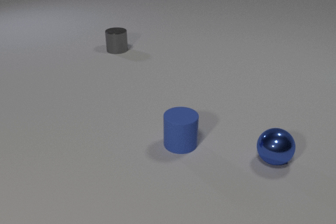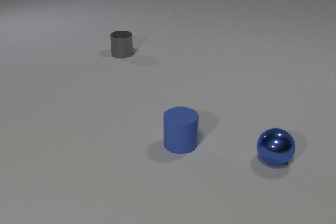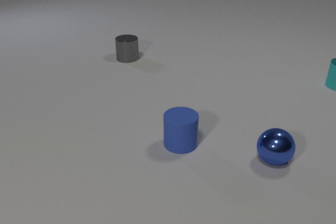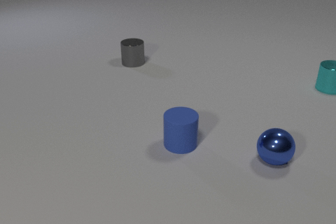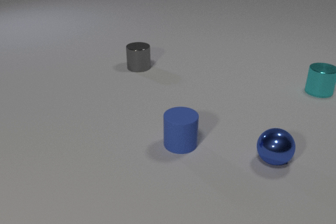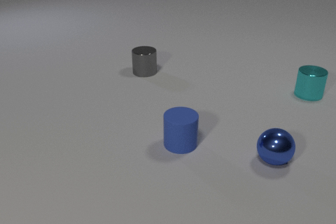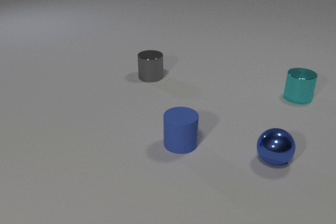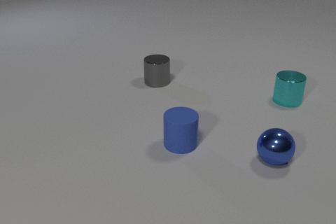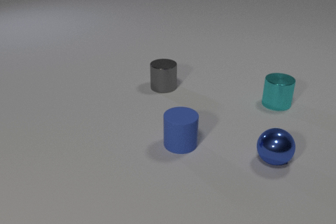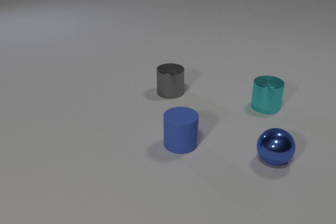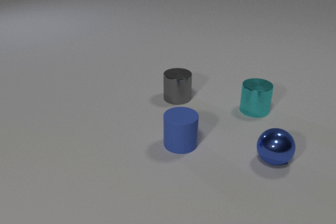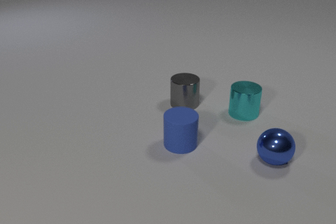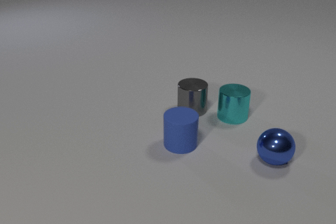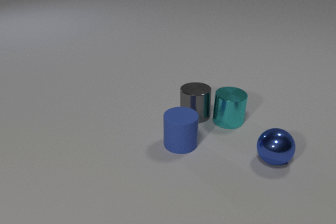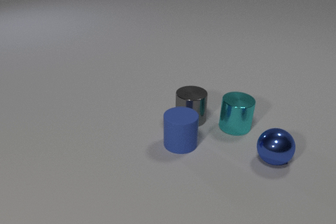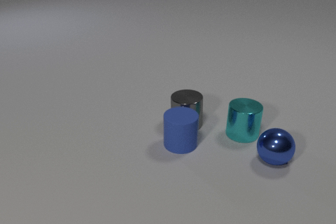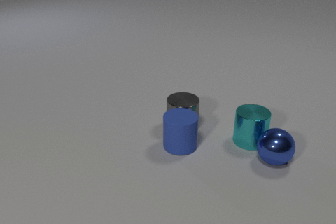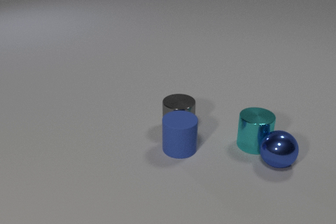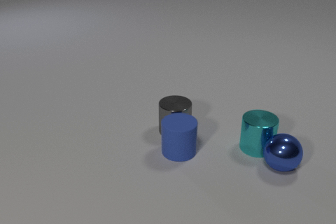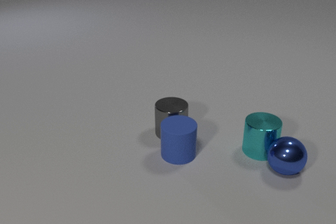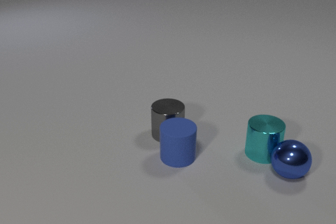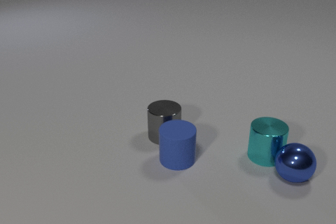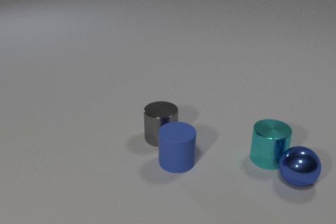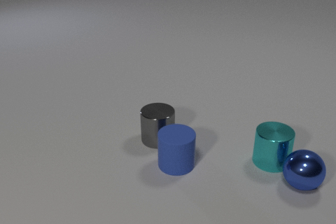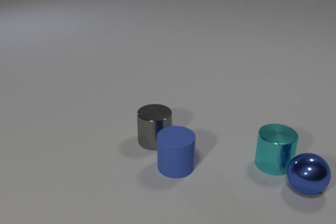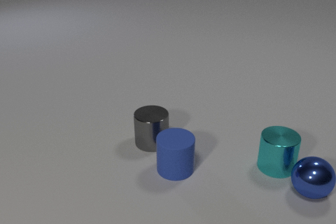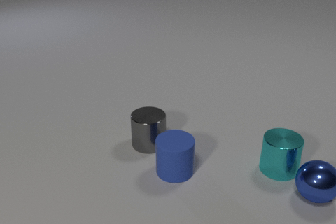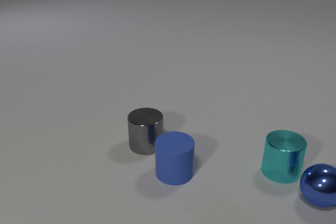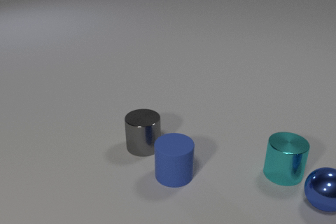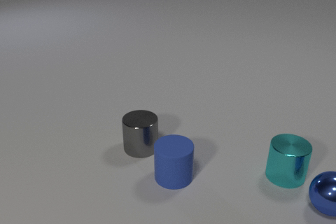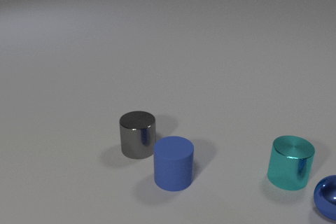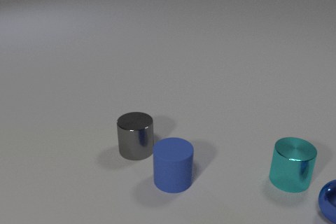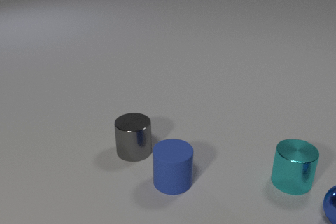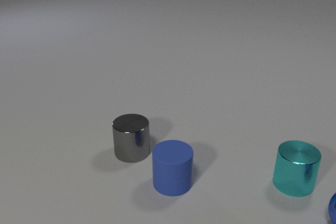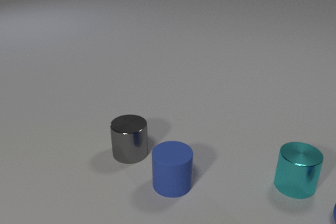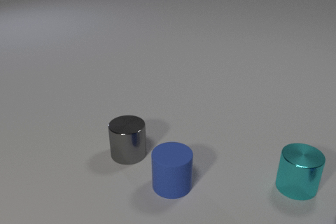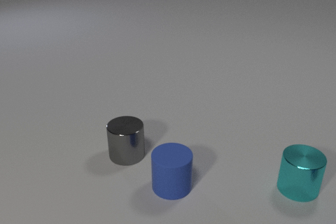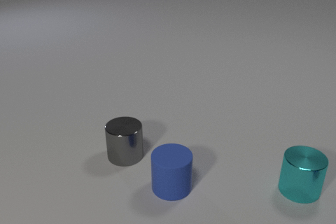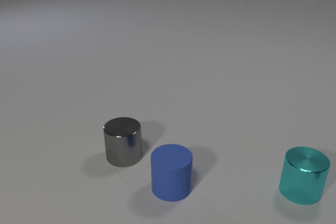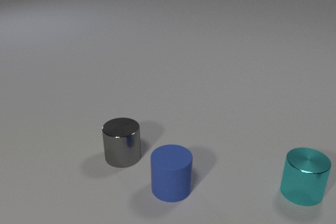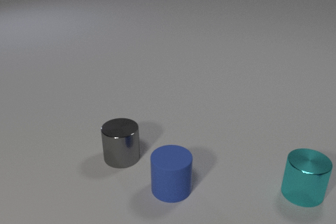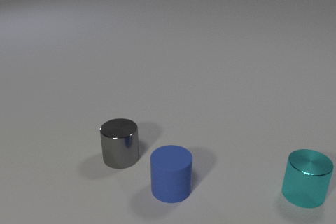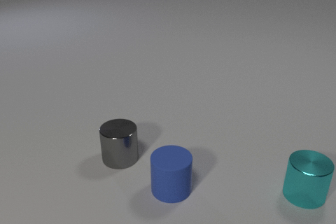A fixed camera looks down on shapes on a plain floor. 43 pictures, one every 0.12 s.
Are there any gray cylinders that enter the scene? no.
What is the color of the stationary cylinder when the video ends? blue.
What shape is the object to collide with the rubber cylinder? cylinder.
0.00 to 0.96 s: The cyan metal cylinder comes in at the right edge, slides toward the camera and to the left. The gray metal cylinder slides toward the camera and to the right.
0.96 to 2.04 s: The cyan metal cylinder slides toward the camera. The gray metal cylinder slides toward the camera. The blue rubber cylinder slides toward the camera. The cyan metal cylinder and the gray metal cylinder collide. The gray metal cylinder and the blue rubber cylinder collide. The cyan metal cylinder and the blue metal sphere collide.
2.04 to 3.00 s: The cyan metal cylinder slides toward the camera and to the right. The gray metal cylinder slides to the left and toward the camera. The blue rubber cylinder slides toward the camera. The blue metal sphere rolls toward the camera and to the right.
3.00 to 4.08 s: The cyan metal cylinder slides toward the camera and to the right. The gray metal cylinder slides to the left and toward the camera. The blue rubber cylinder slides toward the camera. The blue metal sphere rolls to the right and toward the camera.
4.08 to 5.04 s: The cyan metal cylinder slides toward the camera and to the right. The gray metal cylinder slides to the left and toward the camera. The blue metal sphere leaves at the right edge.
